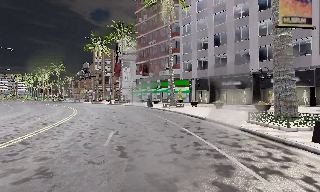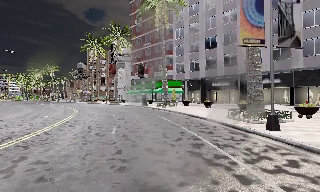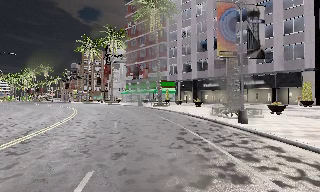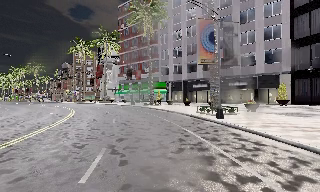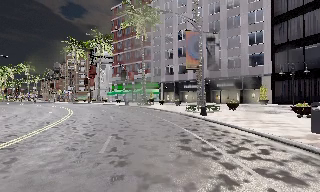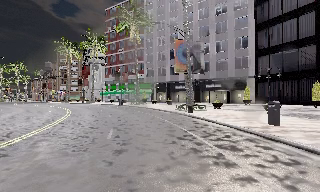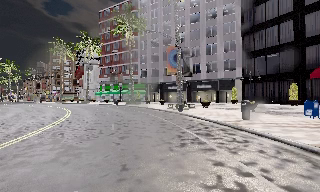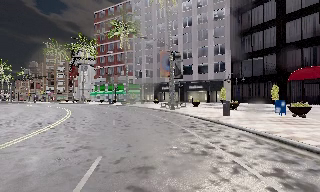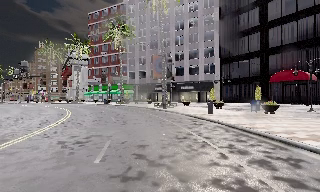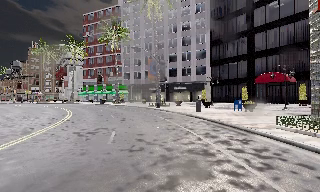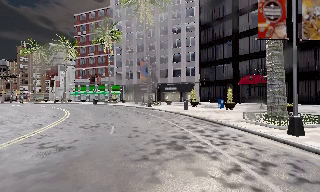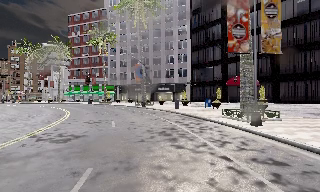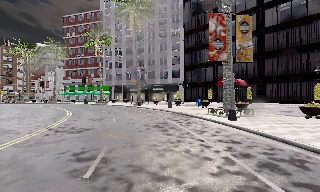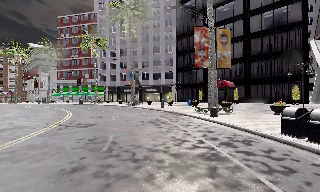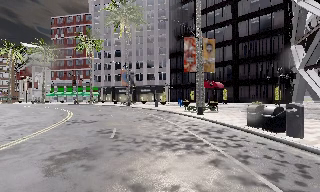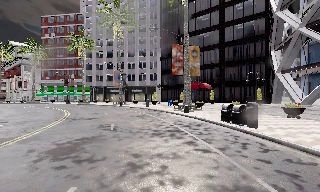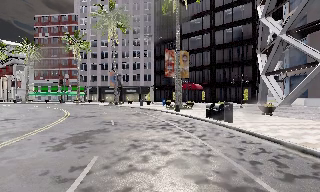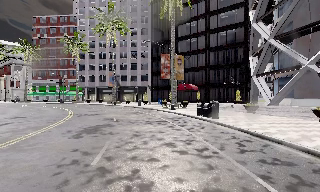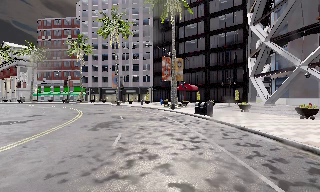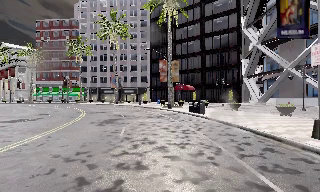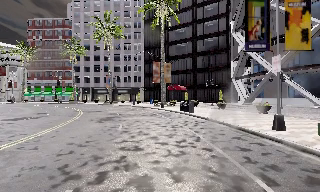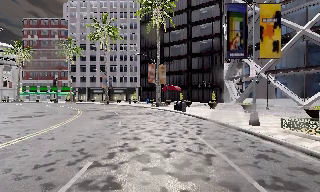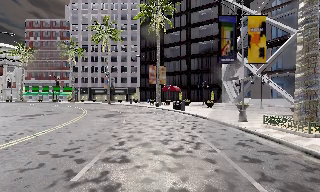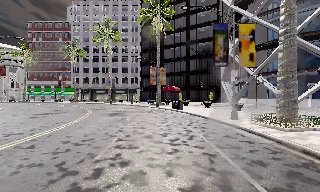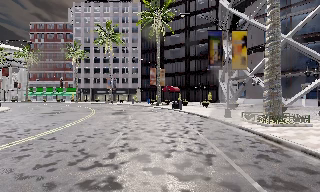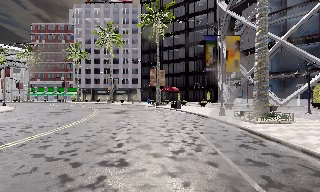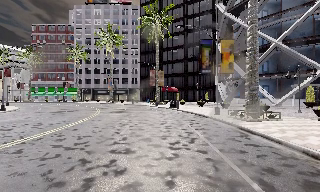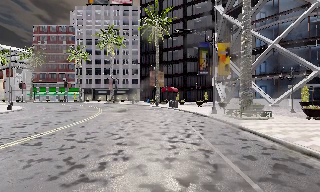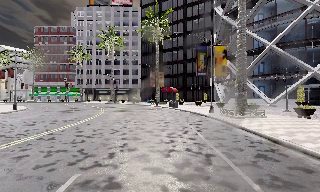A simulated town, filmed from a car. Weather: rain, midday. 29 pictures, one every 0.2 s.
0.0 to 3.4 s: The camera pans to its right, which is clockwise from overhead, by about 40 degrees. It travels backward, about 30 m.
3.4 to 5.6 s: The camera travels backward, about 12 m, so what stands in front gets smaller. It loses speed.
The film runs backward here.
